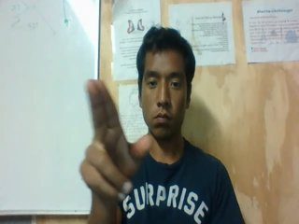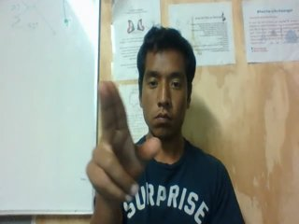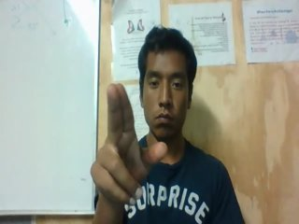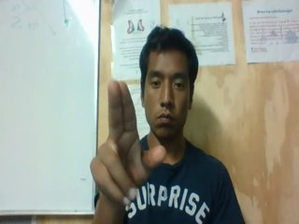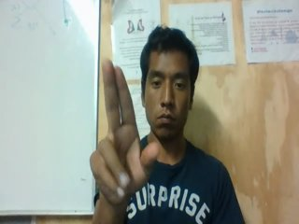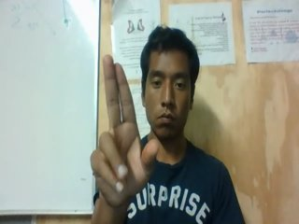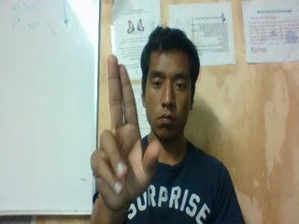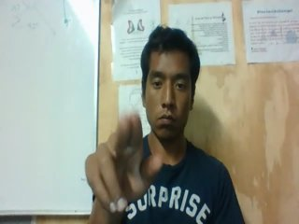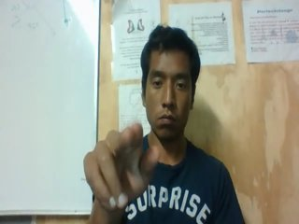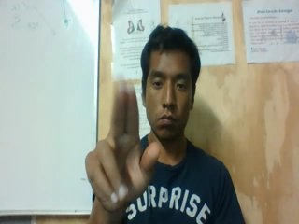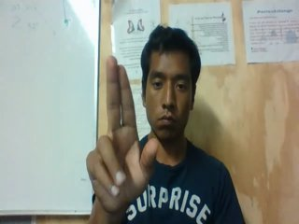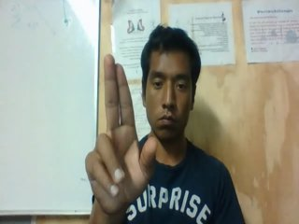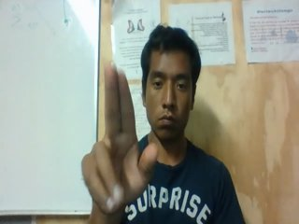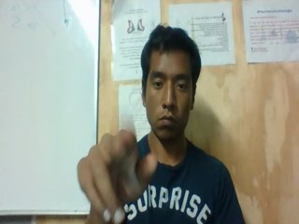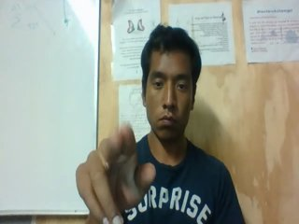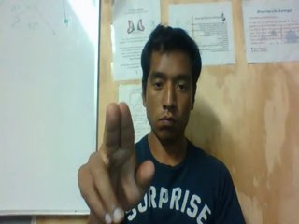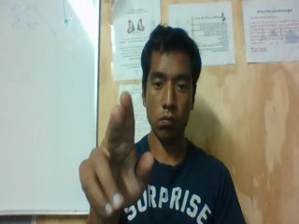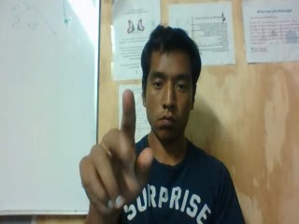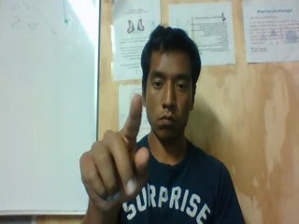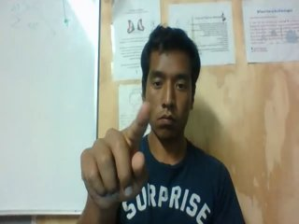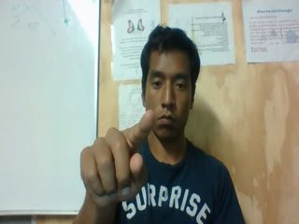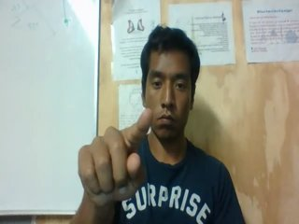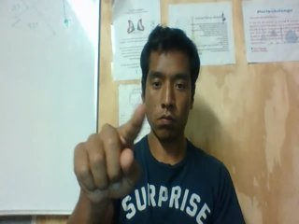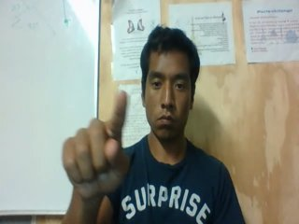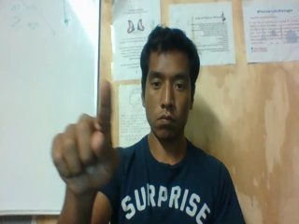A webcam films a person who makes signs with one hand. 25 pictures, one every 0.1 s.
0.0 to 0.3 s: Pointing with two fingers.
0.4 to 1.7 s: Double click with two fingers.
1.8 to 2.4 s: Pointing with one finger.
